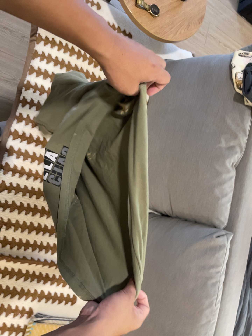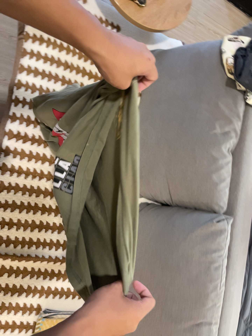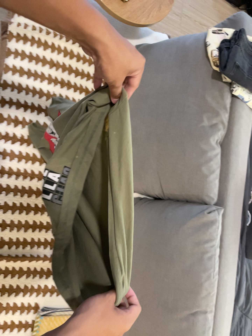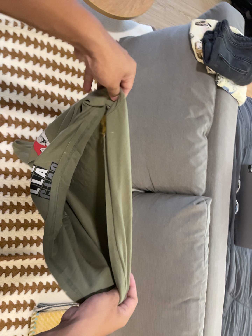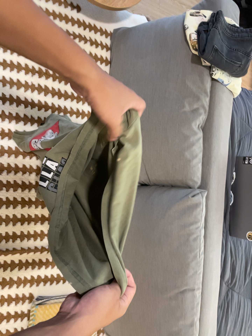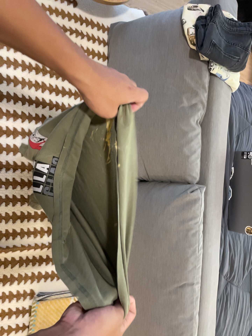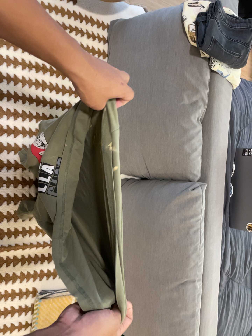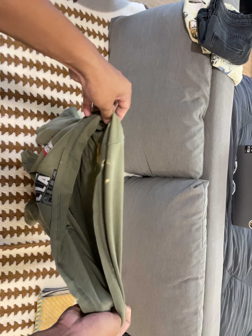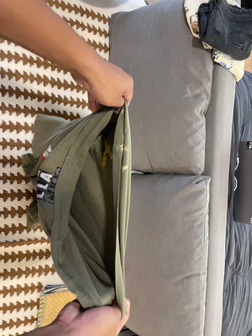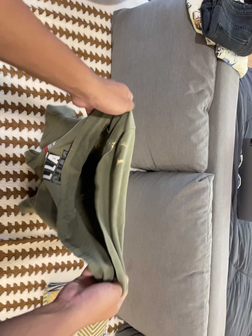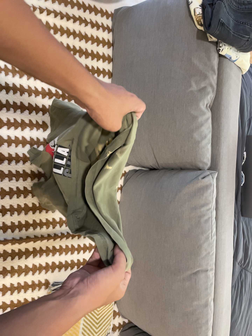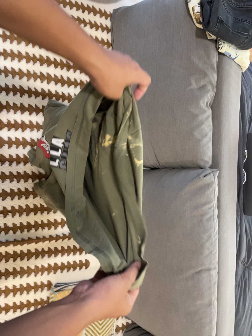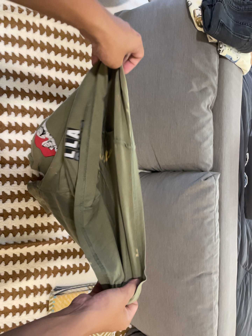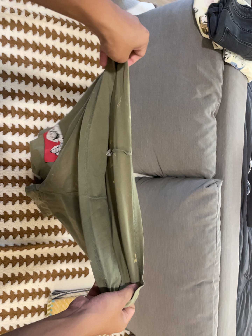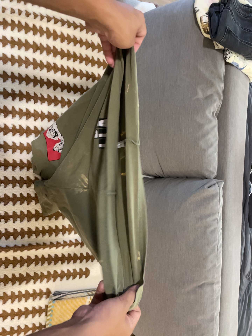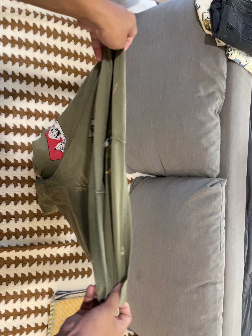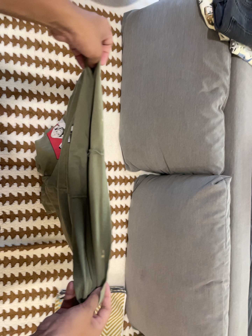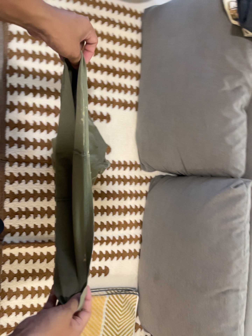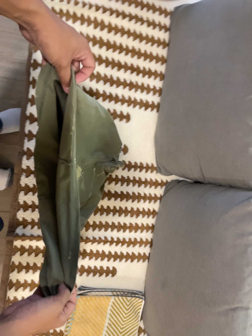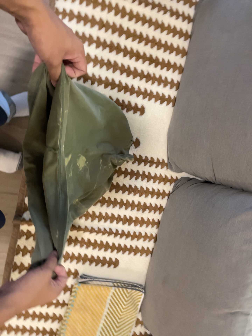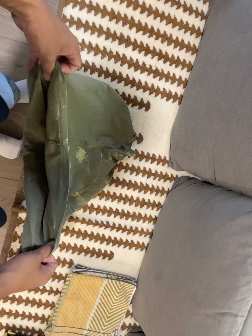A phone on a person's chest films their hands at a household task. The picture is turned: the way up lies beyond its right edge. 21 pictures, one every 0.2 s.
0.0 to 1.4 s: The camera's aim tips toward the bottom of its view by about 10 degrees, and the scene shifts upward. It rolls about its line of sight by about 10 degrees, and the scene rotates counterclockwise.
1.4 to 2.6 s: The camera shifts only a little, or ends up much as it began.
2.6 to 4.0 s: The camera pans to its left by about 10 degrees. It travels forward and toward the top of its view, about 10 cm, so what stands in front looms larger. It rolls about its line of sight by about 15 degrees, and the scene rotates clockwise.
The film runs forward here.
